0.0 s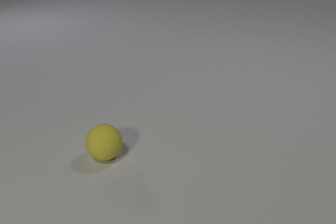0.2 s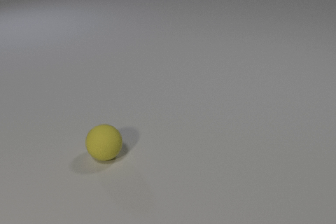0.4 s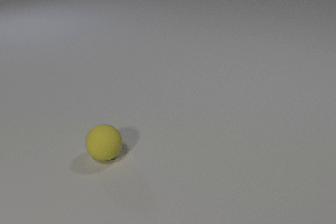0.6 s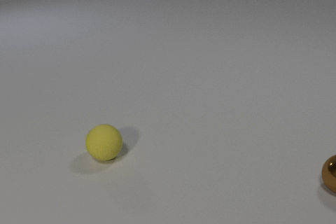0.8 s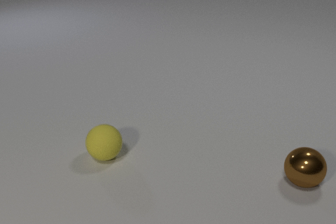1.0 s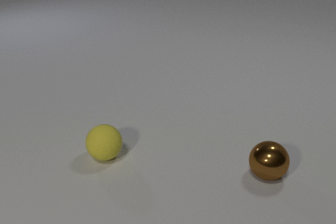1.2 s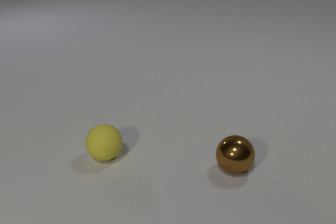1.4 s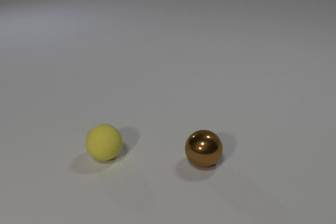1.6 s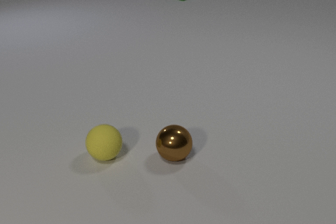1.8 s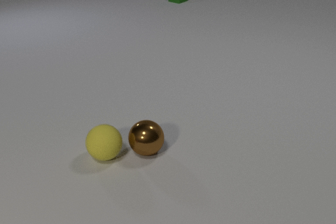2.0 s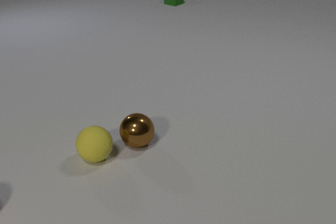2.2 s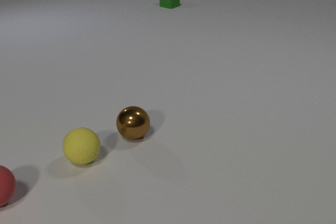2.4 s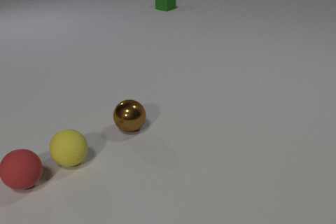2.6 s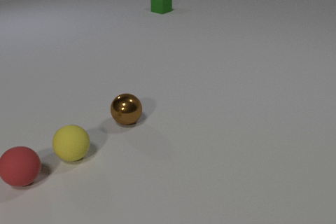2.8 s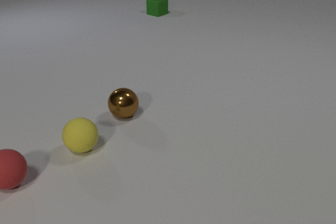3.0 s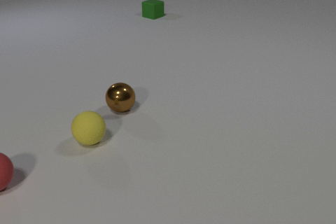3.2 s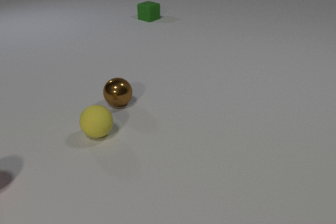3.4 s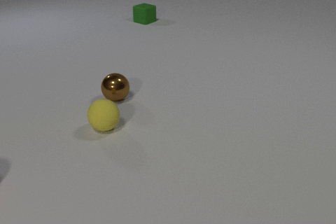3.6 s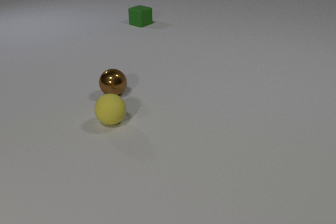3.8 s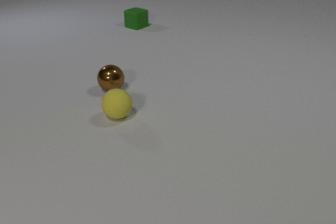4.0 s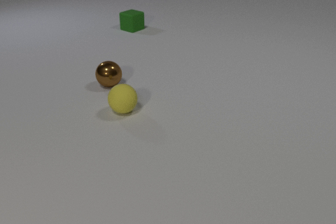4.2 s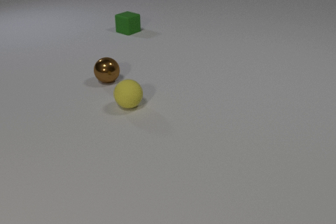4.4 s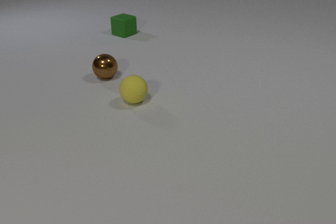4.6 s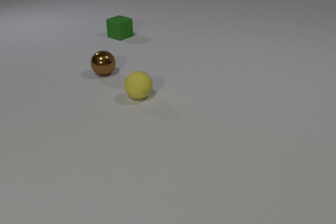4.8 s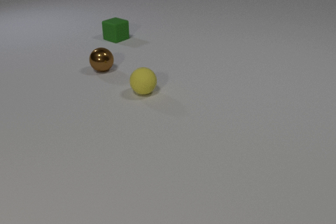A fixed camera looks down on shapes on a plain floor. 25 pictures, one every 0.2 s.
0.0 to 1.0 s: The brown metal sphere comes in at the right edge, rolls to the left.
1.0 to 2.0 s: The brown metal sphere rolls to the left. The yellow rubber sphere rolls to the left. The green rubber cube comes in at the top edge, slides toward the camera and to the left. The brown metal sphere and the yellow rubber sphere collide.
2.0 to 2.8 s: The brown metal sphere rolls away from the camera. The yellow rubber sphere rolls away from the camera and to the left. The red rubber sphere comes in at the left edge, rolls away from the camera and to the right. The green rubber cube slides toward the camera and to the left. The yellow rubber sphere and the red rubber sphere collide.
2.8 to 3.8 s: The brown metal sphere rolls away from the camera. The yellow rubber sphere rolls away from the camera and to the right. The red rubber sphere rolls to the left, leaves at the left edge. The green rubber cube slides toward the camera and to the left.
3.8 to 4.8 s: The brown metal sphere rolls away from the camera. The yellow rubber sphere rolls away from the camera and to the right. The green rubber cube slides toward the camera and to the left.
What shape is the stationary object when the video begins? sphere.
Are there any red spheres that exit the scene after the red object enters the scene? yes.
What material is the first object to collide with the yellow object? metal.
